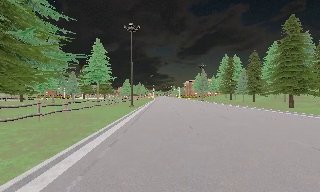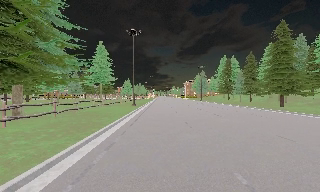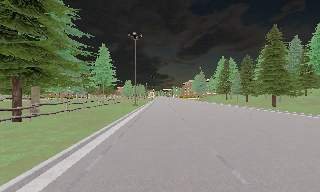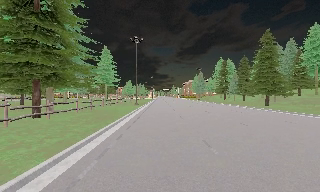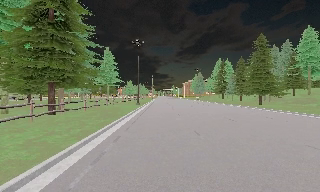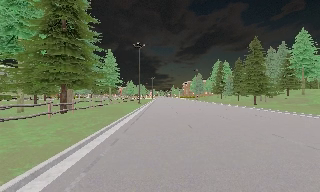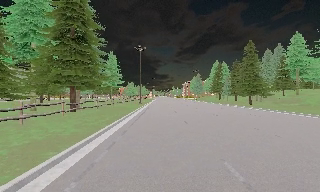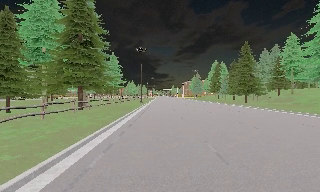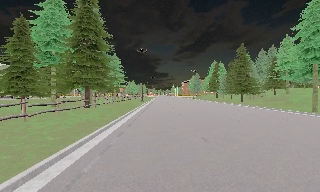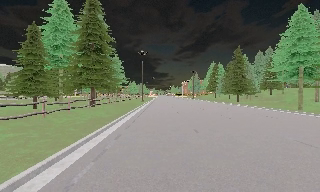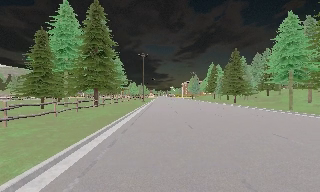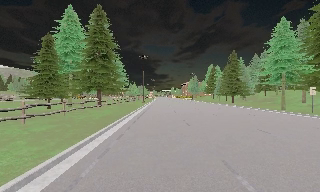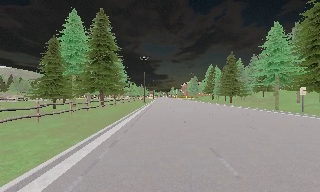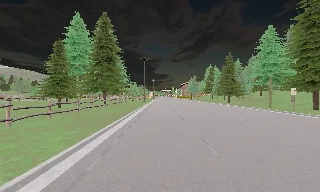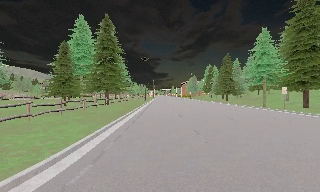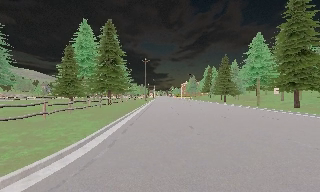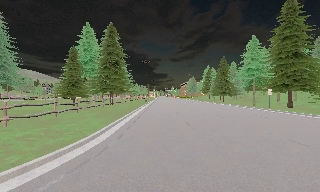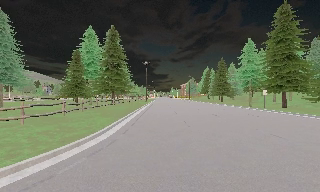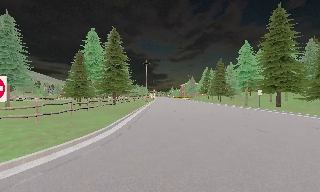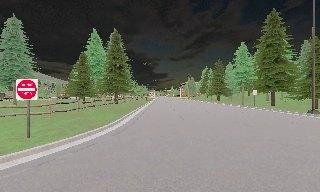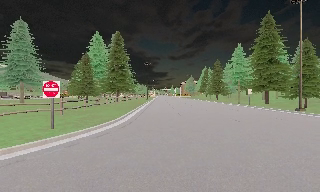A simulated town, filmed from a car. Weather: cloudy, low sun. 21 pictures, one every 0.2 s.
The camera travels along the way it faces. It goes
backward.
0.0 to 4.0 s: The camera travels backward, about 30 m, so what stands in front gets smaller.
The film runs backward here.
